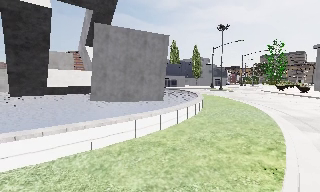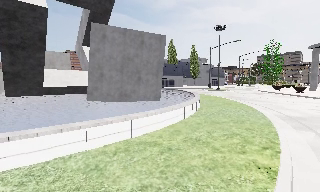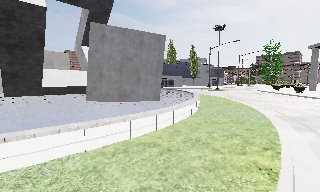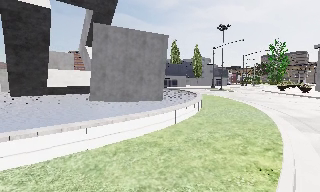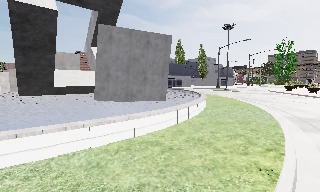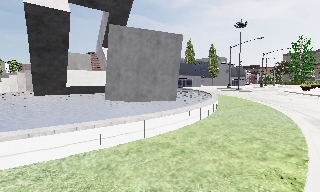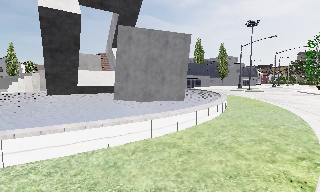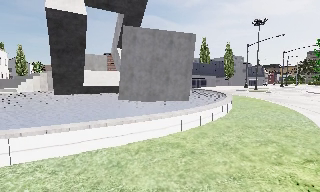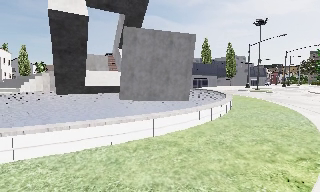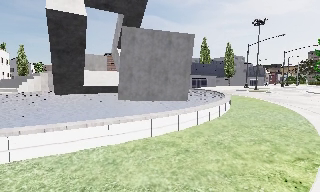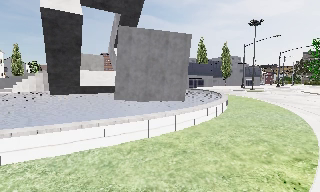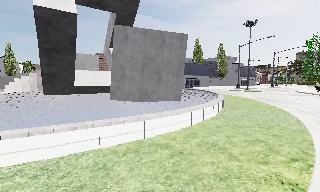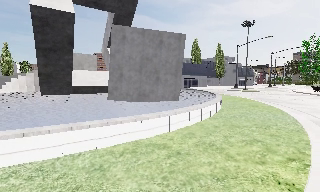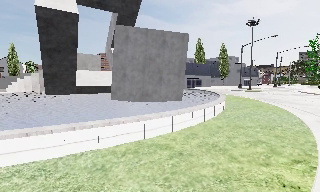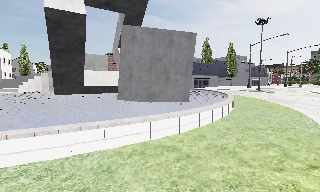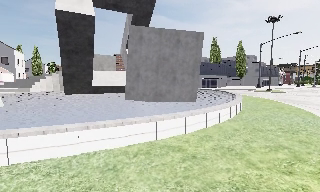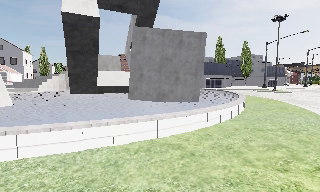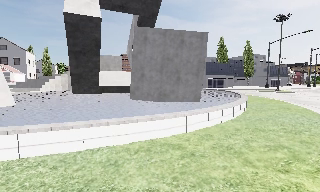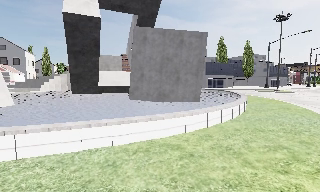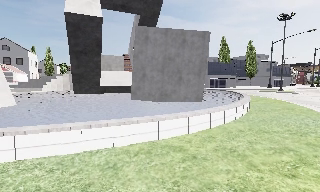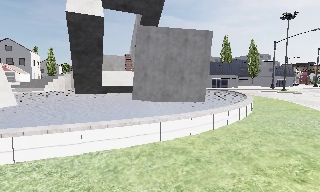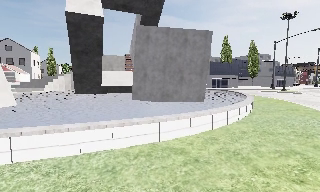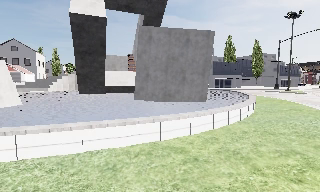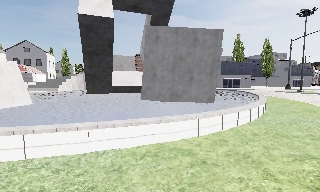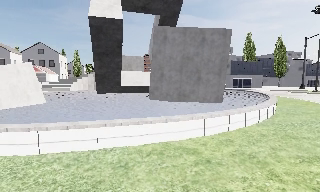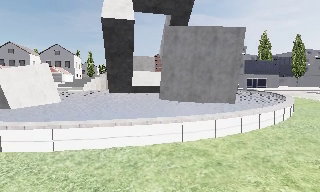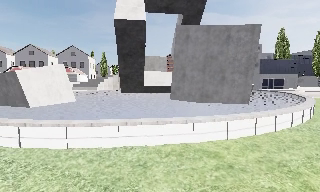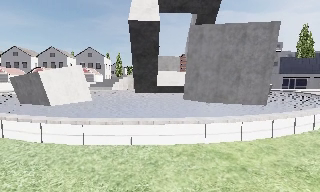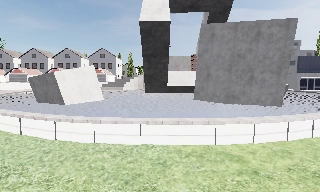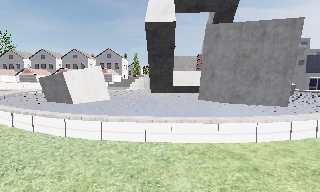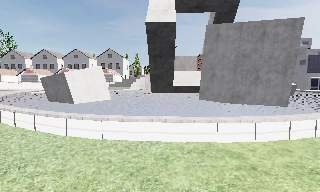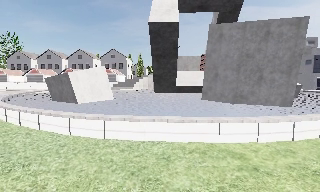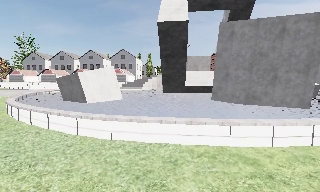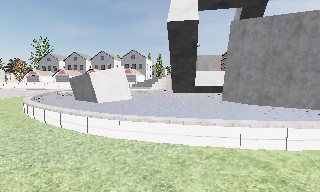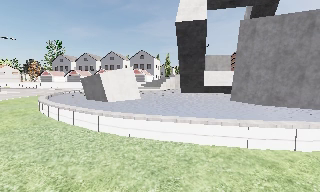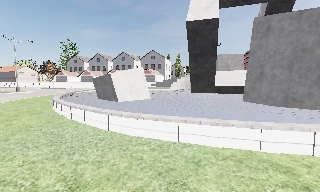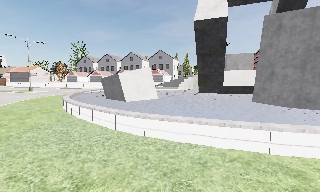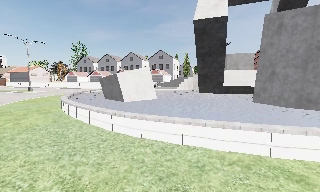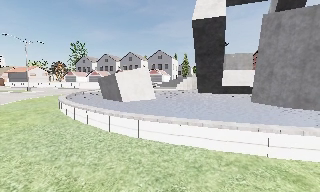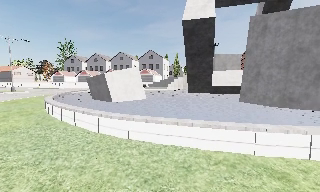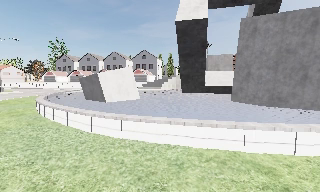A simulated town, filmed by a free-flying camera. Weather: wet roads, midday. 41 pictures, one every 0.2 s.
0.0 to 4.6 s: The scene slides to the right, as the camera pans about 20 degrees to its left. It travels to its right, about 1 m.
4.6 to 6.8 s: The camera pans to its left, which is counterclockwise from overhead, by about 35 degrees.
6.8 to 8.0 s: The camera shifts only a little, or ends up much as it began.
The film runs forward here.
